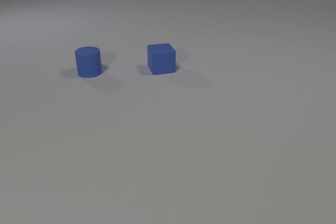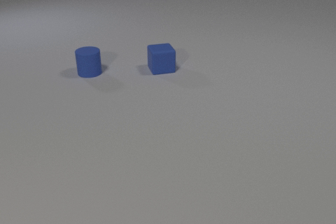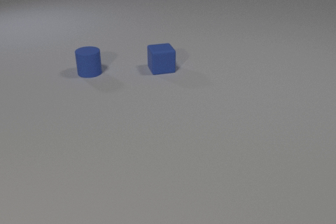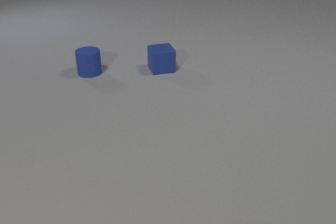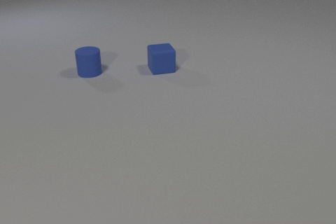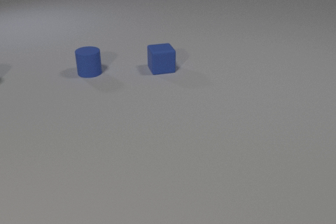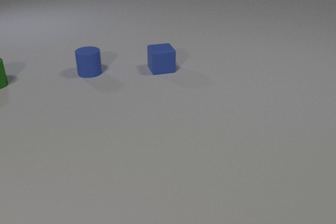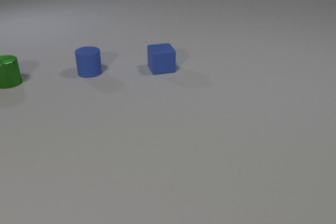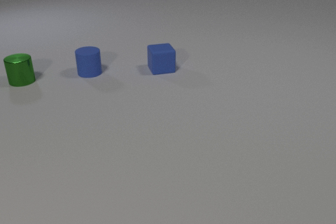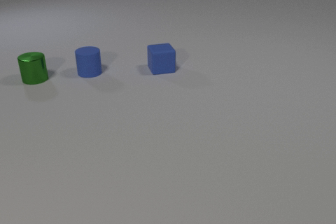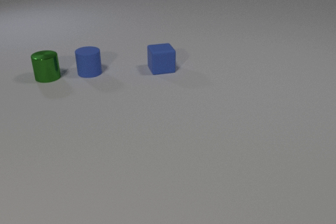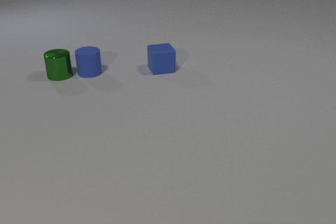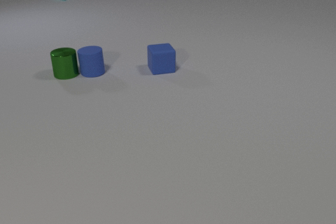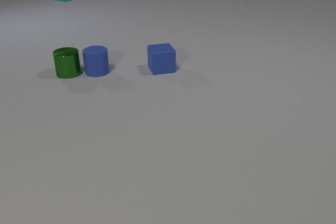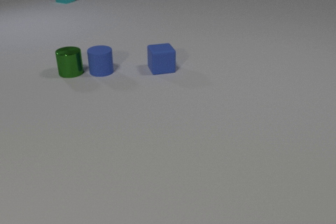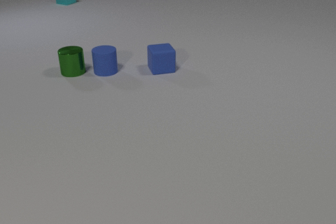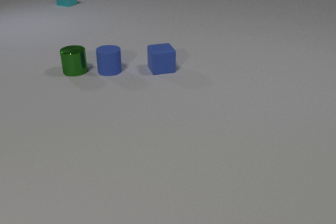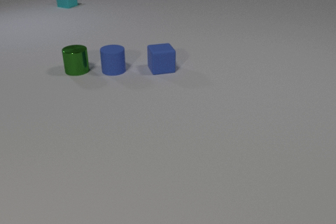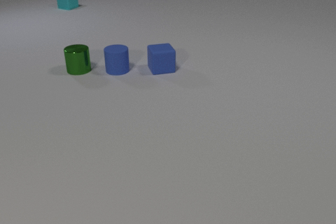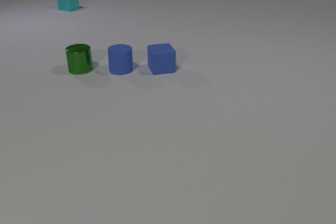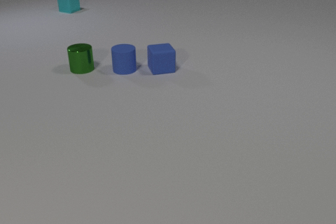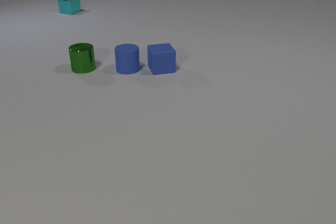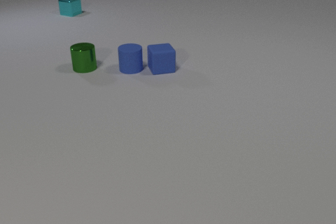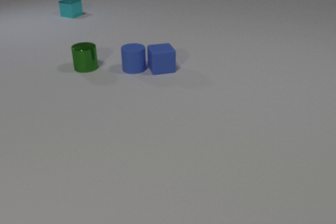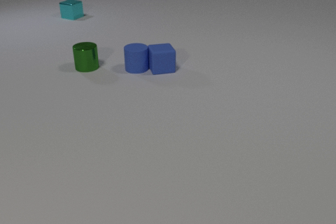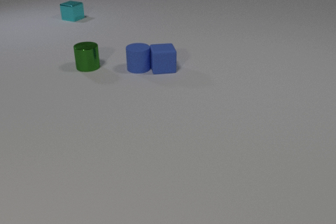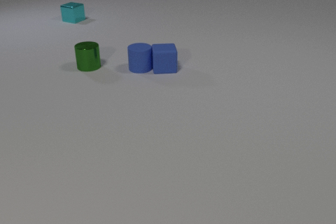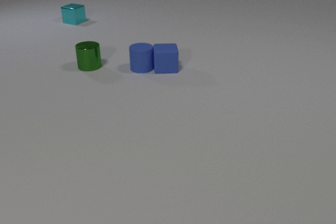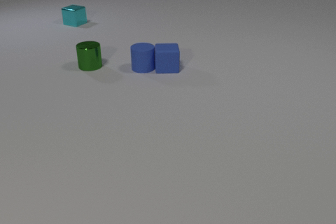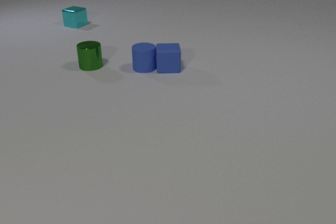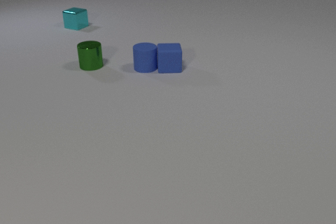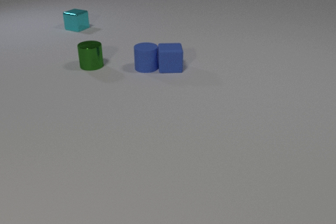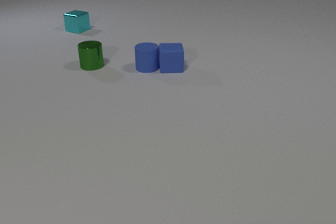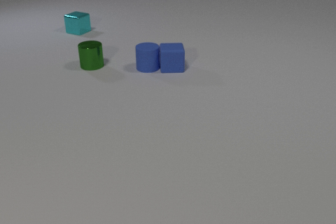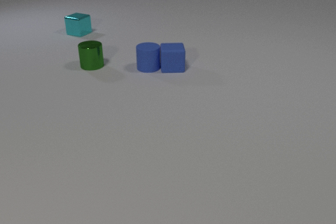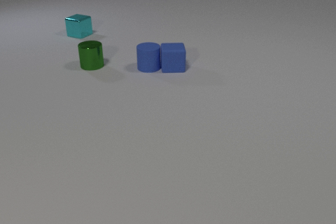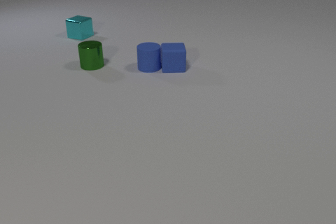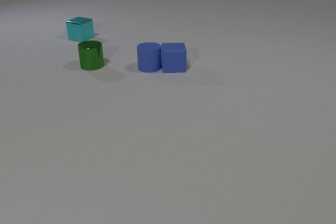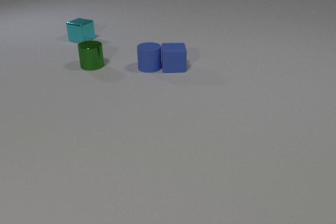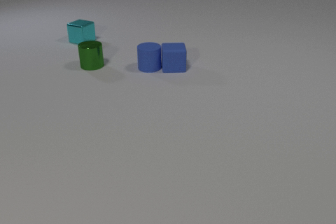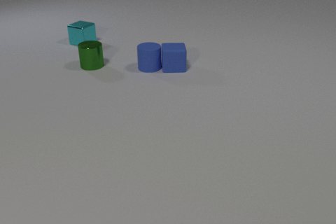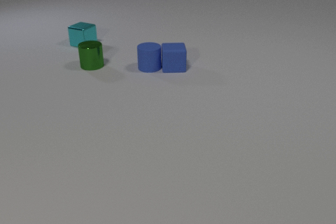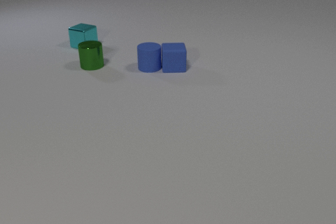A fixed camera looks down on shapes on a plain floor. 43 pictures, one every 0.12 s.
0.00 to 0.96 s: The green metal cylinder comes in at the left edge, slides to the right.
0.96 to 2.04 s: The green metal cylinder slides to the right. The blue rubber cylinder slides to the right. The cyan metal cube comes in at the top edge, slides toward the camera. The green metal cylinder and the blue rubber cylinder collide.
2.04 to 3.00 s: The green metal cylinder slides to the right and away from the camera. The blue rubber cylinder slides to the right. The cyan metal cube slides toward the camera. The blue rubber cylinder and the blue rubber cube collide.
3.00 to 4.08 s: The blue rubber cylinder slides to the right. The blue rubber cube slides to the right. The cyan metal cube slides toward the camera.
4.08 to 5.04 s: The cyan metal cube slides toward the camera.
What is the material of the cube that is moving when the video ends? metal.
How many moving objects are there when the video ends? 1.
How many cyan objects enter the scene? 1.
